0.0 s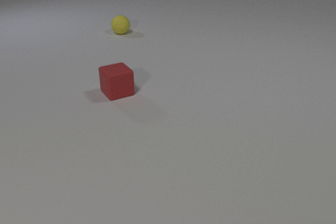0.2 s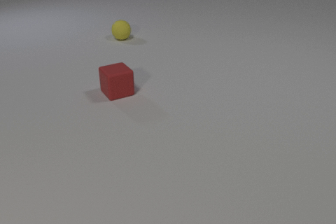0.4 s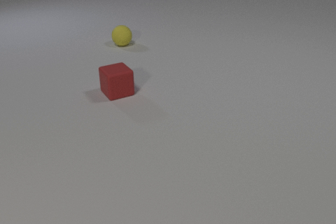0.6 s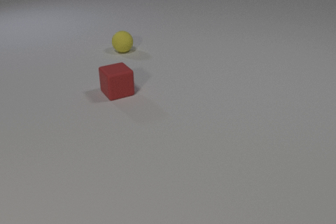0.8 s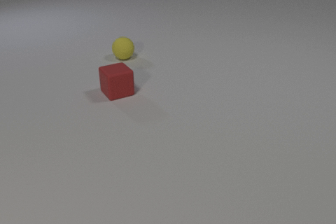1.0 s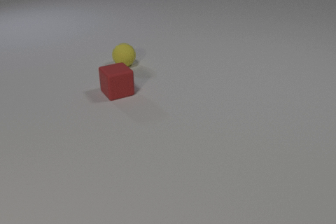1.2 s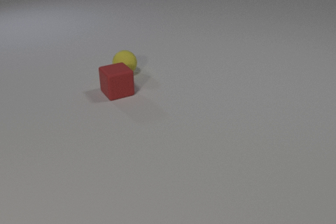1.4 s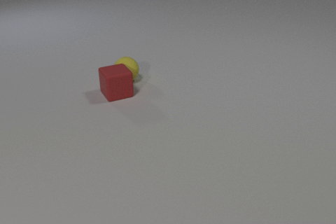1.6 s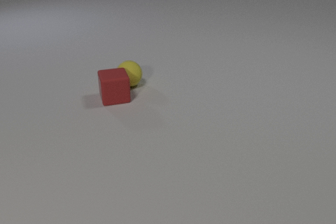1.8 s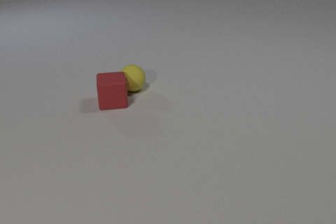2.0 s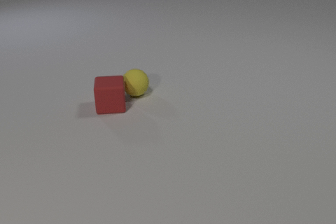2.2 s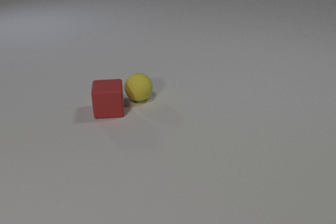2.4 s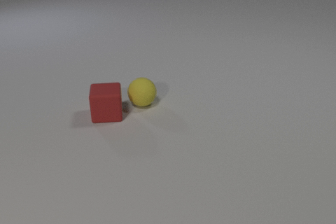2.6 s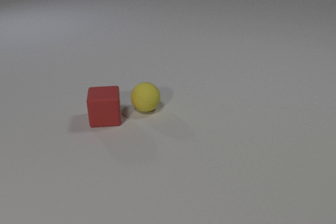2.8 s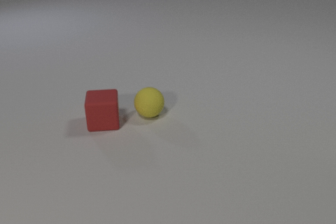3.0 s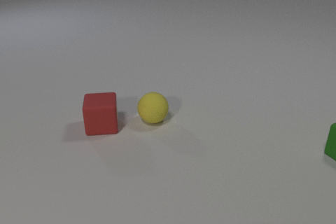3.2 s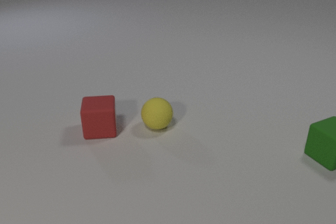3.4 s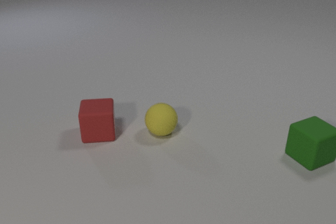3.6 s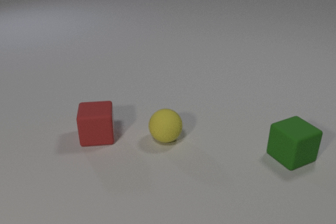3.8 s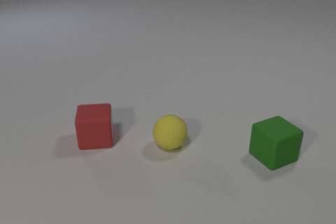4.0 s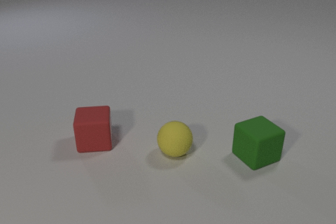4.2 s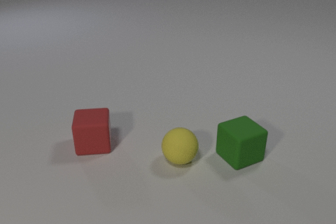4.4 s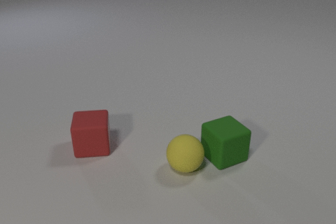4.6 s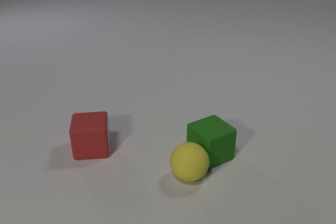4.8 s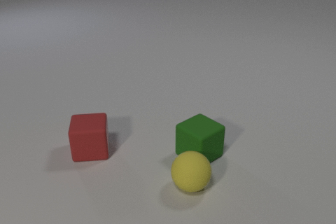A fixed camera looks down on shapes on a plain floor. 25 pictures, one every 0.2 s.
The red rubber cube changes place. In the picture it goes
toward the camera.
The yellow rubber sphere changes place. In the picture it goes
toward the camera.
0.0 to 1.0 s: The yellow rubber sphere rolls toward the camera.
1.0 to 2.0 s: The yellow rubber sphere rolls toward the camera. The red rubber cube slides toward the camera, spins so that its near face slides to the left, clockwise seen from above. The yellow rubber sphere and the red rubber cube collide.
2.0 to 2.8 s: The yellow rubber sphere rolls toward the camera. The red rubber cube slides toward the camera.
2.8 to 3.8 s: The yellow rubber sphere rolls toward the camera. The red rubber cube slides toward the camera. The green rubber cube comes in at the right edge, slides to the left.
3.8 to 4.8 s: The yellow rubber sphere rolls toward the camera. The red rubber cube slides toward the camera. The green rubber cube slides to the left. The yellow rubber sphere and the green rubber cube collide.
What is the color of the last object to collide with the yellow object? green.
How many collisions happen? 2.
What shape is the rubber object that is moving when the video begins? sphere.
